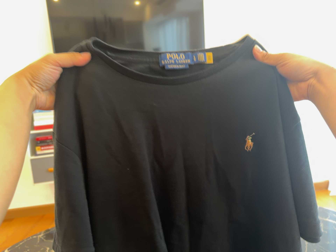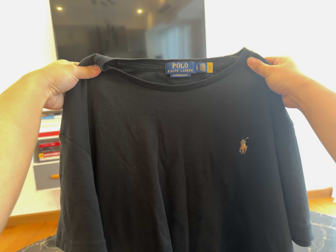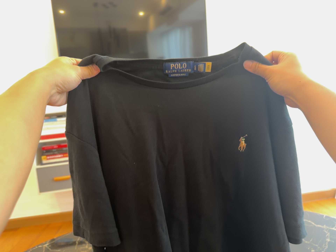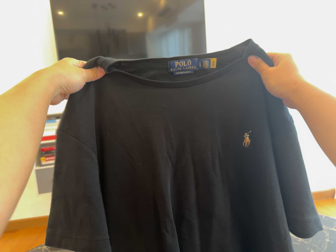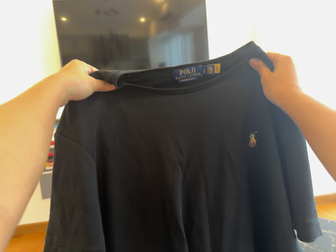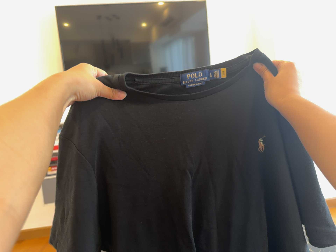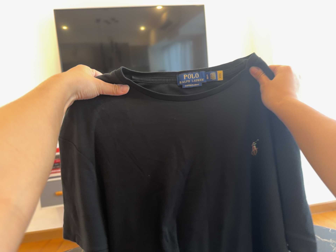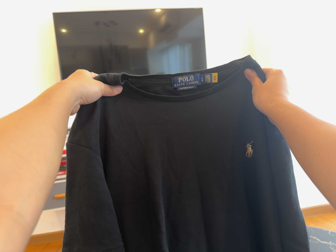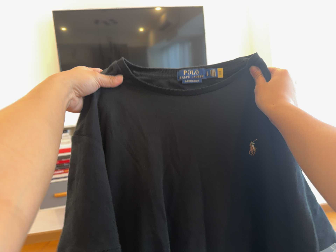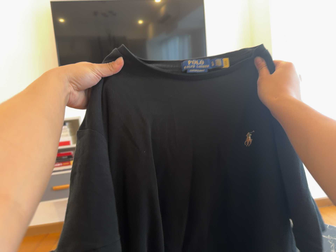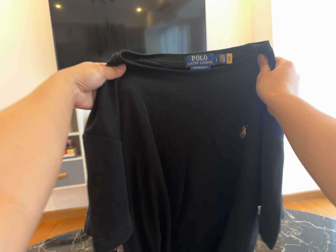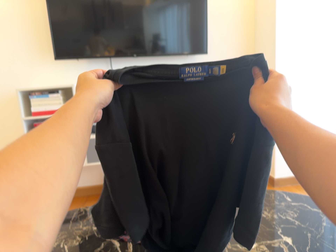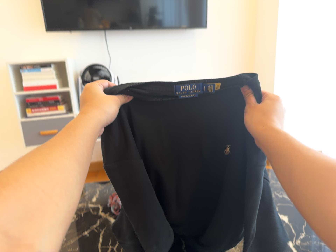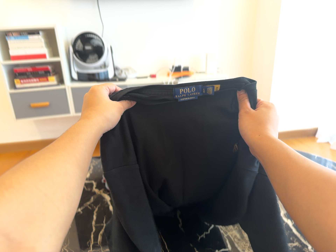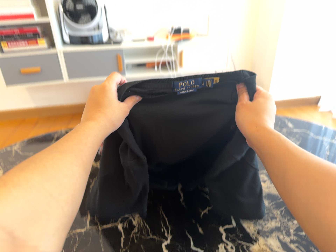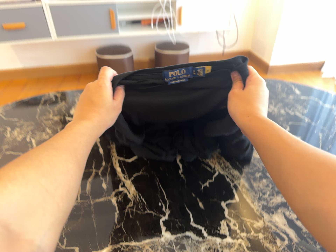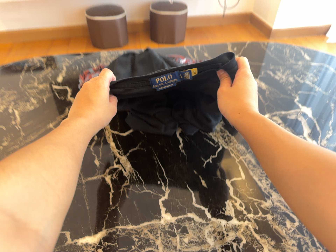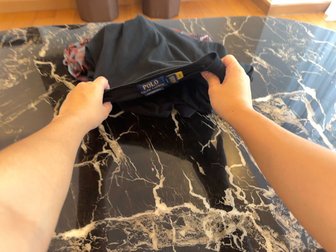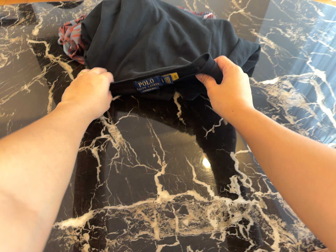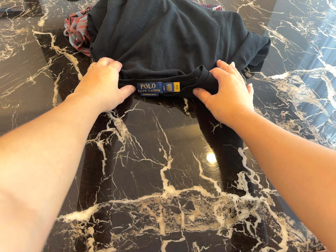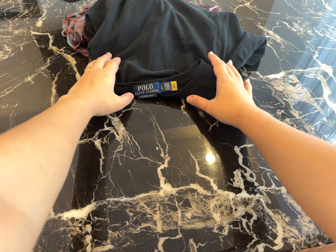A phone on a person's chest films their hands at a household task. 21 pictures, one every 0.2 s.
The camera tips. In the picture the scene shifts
upward.
0.0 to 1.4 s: The camera shifts only a little, or ends up much as it began.
1.4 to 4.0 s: The camera travels forward, about 40 cm. Its aim tips toward the bottom of its view by about 50 degrees, and the scene shifts upward.
The film runs backward here.
